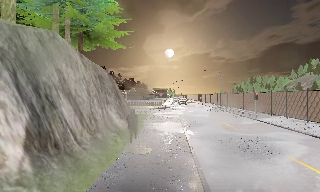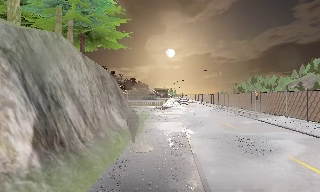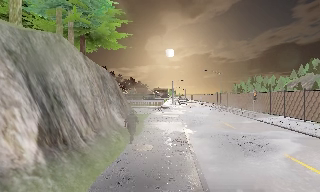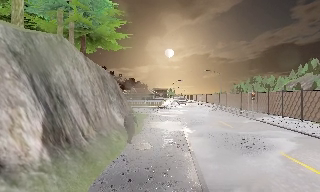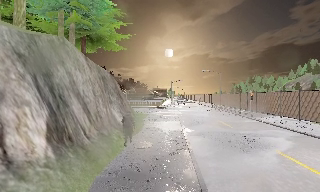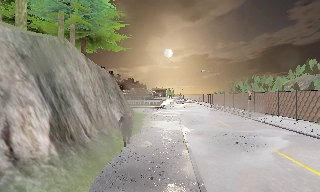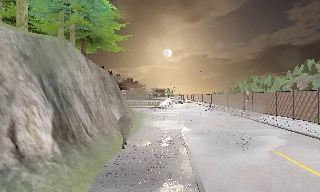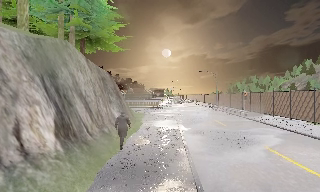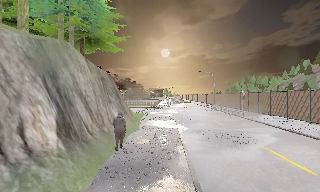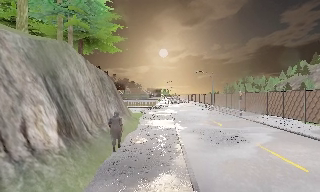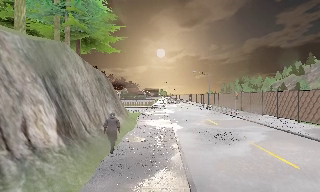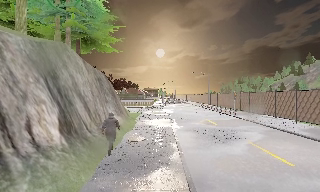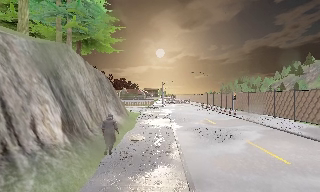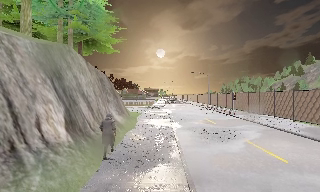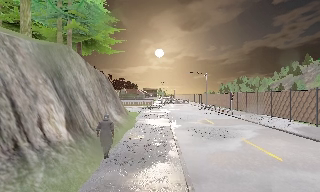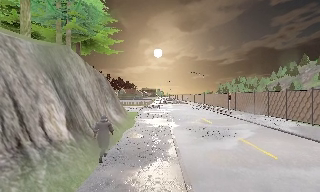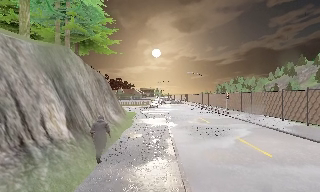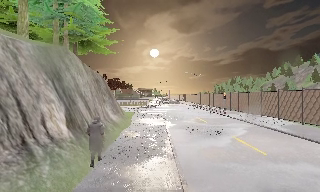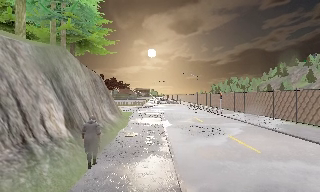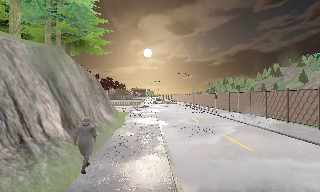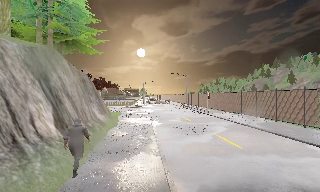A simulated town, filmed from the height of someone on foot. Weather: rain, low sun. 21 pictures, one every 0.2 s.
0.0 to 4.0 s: The camera swings to its right by about 10 degrees, and the scene slides to the left. It travels backward, about 3.5 m, so what stands in front gets smaller.
The film runs backward here.
